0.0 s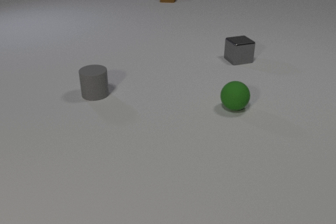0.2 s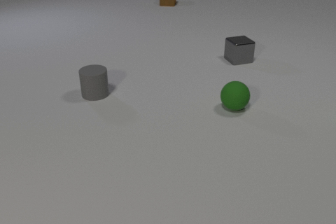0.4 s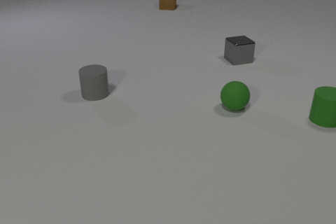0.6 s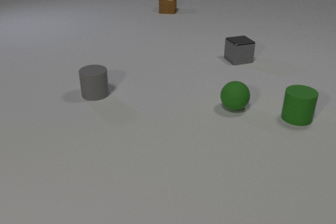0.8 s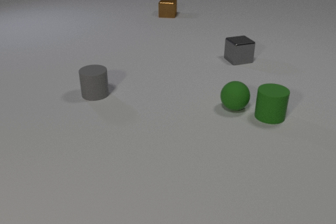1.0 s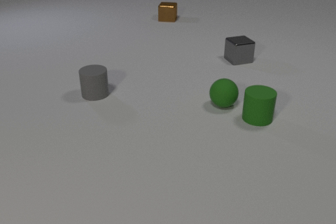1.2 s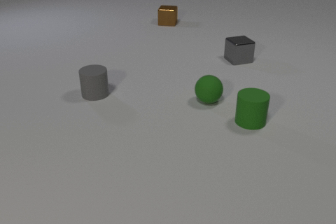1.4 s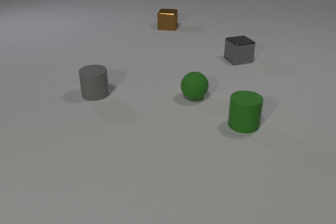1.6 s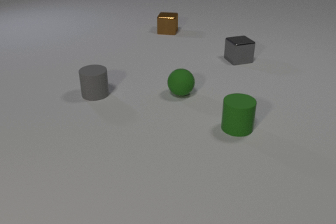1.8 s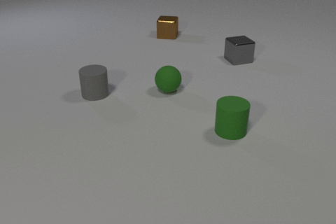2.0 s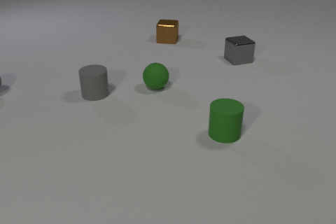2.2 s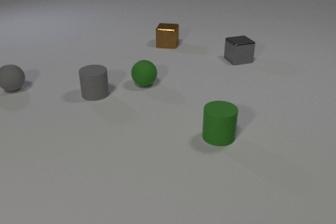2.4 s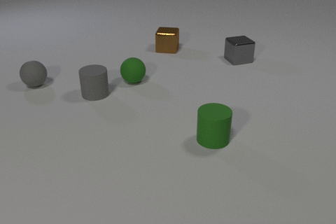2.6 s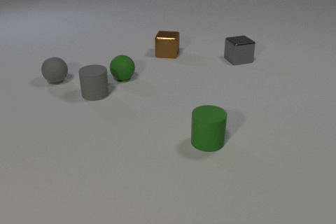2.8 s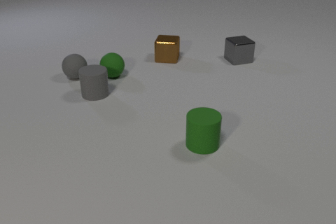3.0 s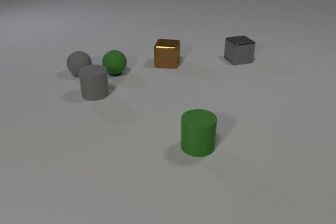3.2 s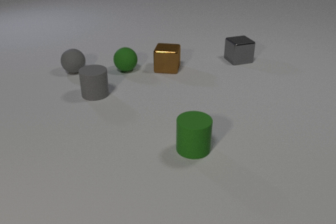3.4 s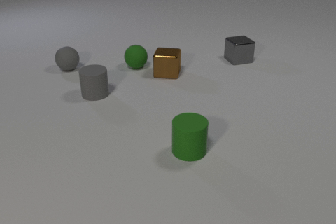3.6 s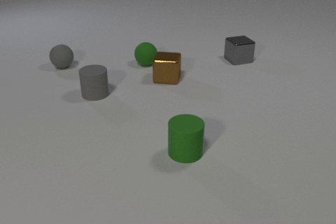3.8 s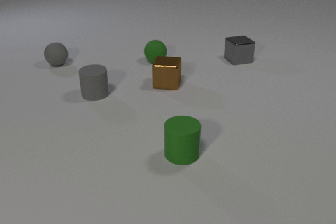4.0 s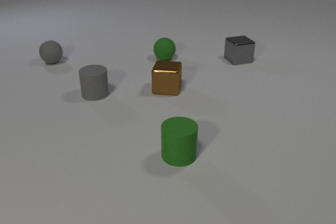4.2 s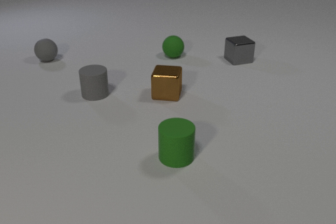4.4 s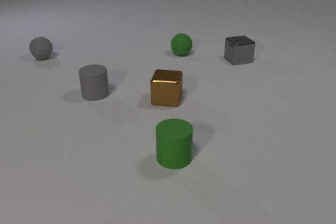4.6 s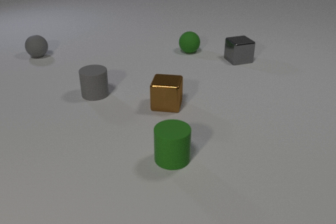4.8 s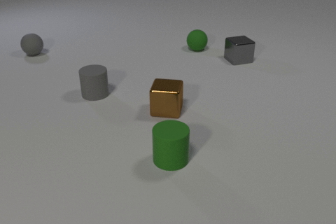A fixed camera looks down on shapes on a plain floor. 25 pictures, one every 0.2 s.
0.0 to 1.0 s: The green rubber cylinder comes in at the right edge, slides to the left. The green rubber sphere rolls to the left. The brown metal cube slides toward the camera. The green rubber cylinder and the green rubber sphere collide.
1.0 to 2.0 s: The green rubber cylinder slides toward the camera and to the left. The green rubber sphere rolls to the left and away from the camera. The brown metal cube slides toward the camera.
2.0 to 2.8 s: The green rubber cylinder slides toward the camera and to the left. The green rubber sphere rolls to the left and away from the camera. The brown metal cube slides toward the camera. The gray rubber sphere rolls to the right.
2.8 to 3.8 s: The green rubber cylinder slides to the left and toward the camera. The green rubber sphere rolls to the right and away from the camera. The brown metal cube slides toward the camera. The gray rubber sphere rolls away from the camera and to the left. The green rubber sphere and the gray rubber sphere collide.
3.8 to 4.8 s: The green rubber cylinder slides to the left and toward the camera. The green rubber sphere rolls to the right and away from the camera. The brown metal cube slides toward the camera. The gray rubber sphere rolls away from the camera and to the left.
How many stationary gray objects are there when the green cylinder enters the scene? 2.
What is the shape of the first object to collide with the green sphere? cylinder.
What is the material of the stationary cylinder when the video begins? rubber.
